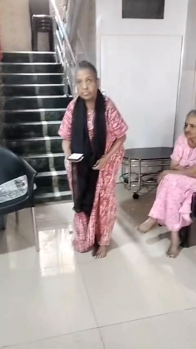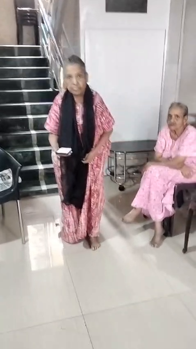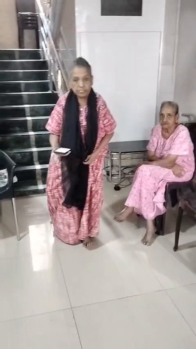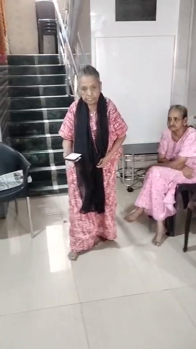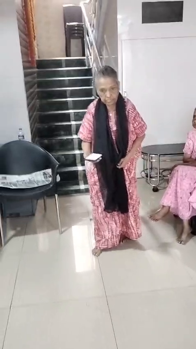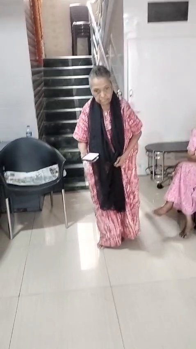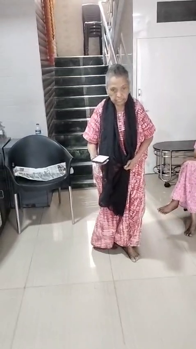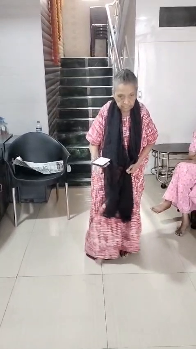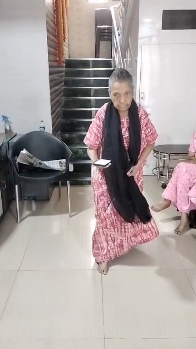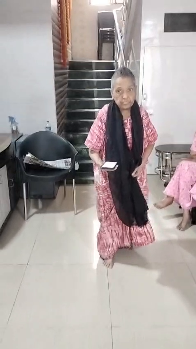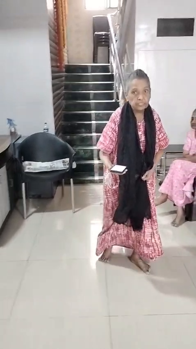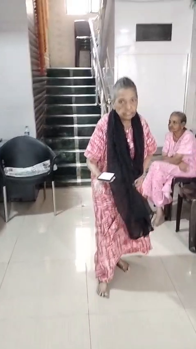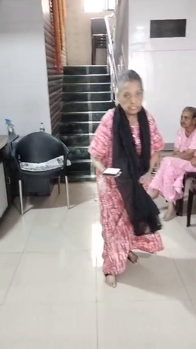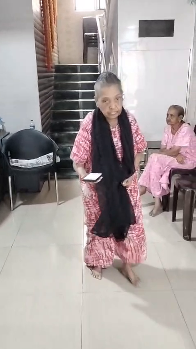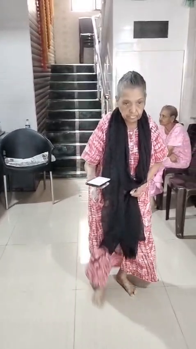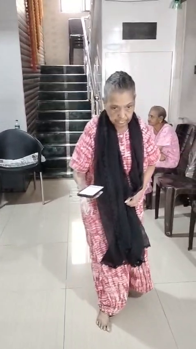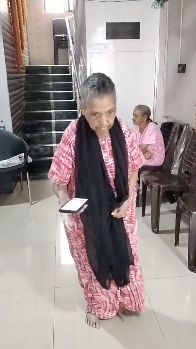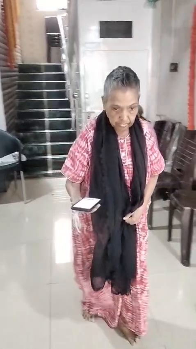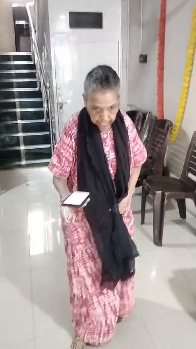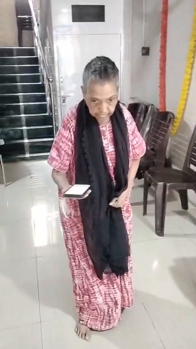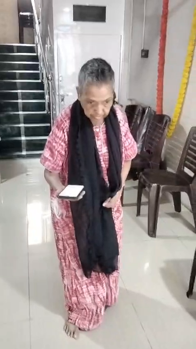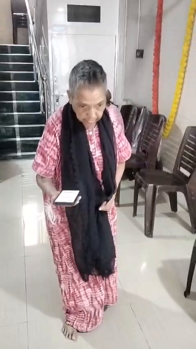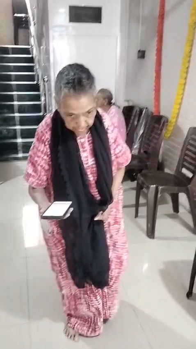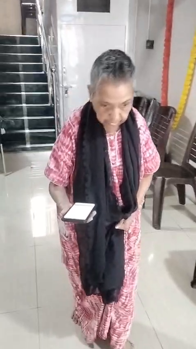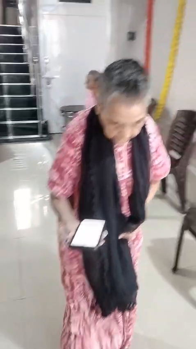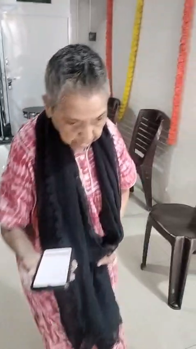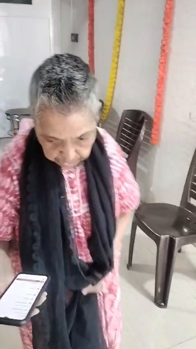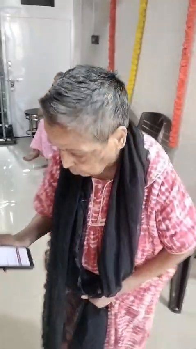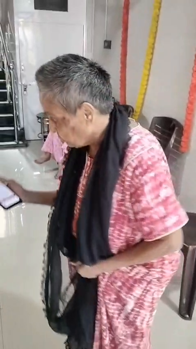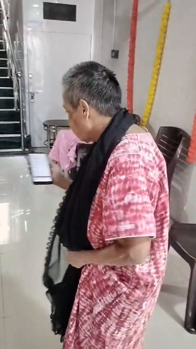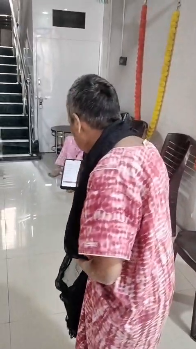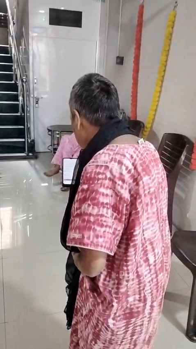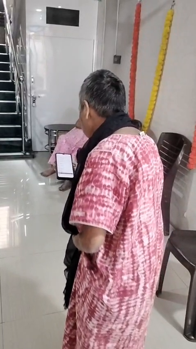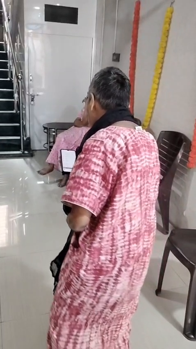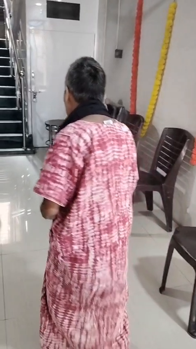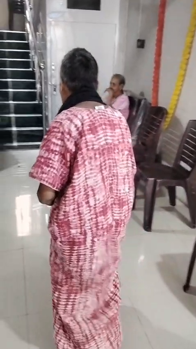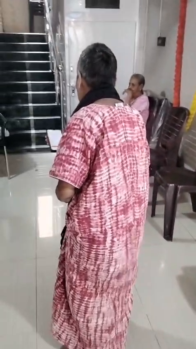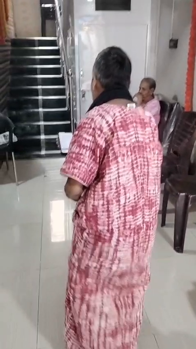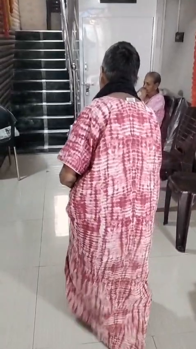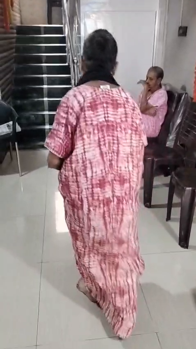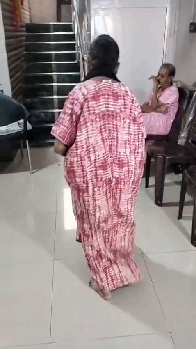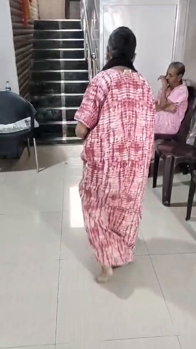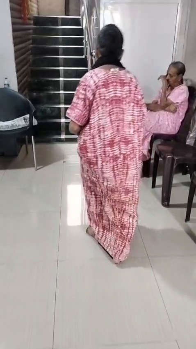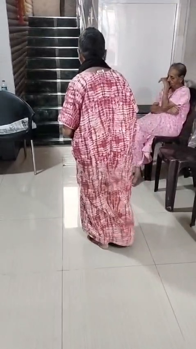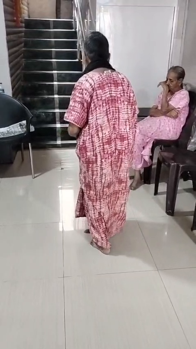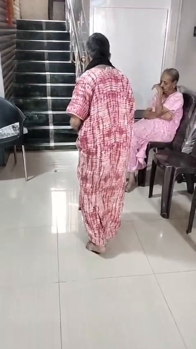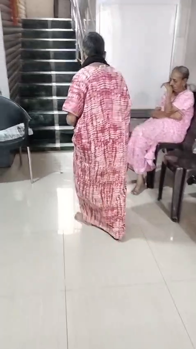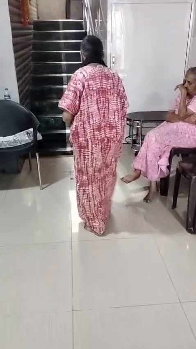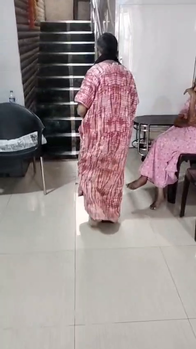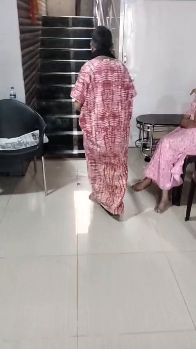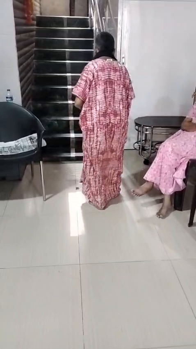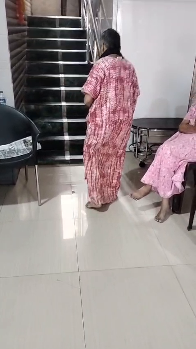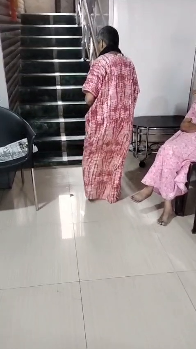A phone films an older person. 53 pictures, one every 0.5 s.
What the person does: Walking.
